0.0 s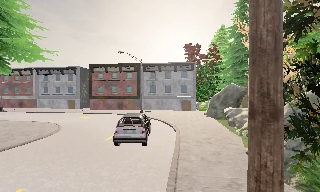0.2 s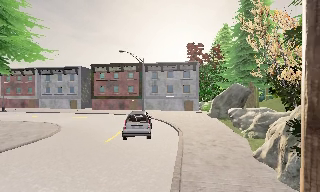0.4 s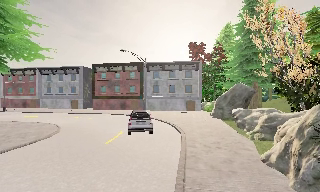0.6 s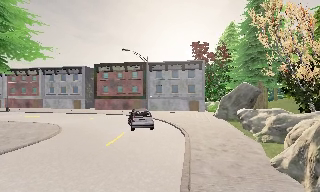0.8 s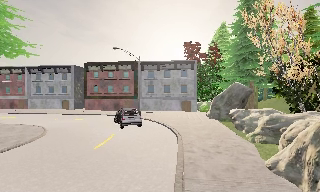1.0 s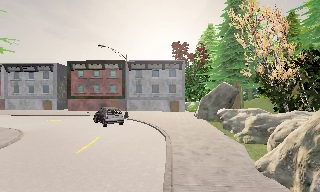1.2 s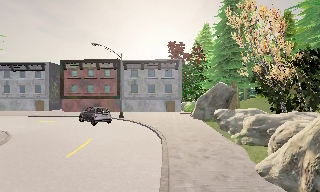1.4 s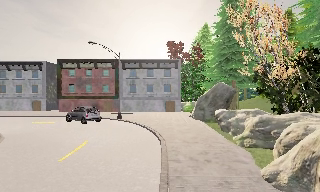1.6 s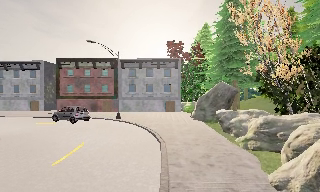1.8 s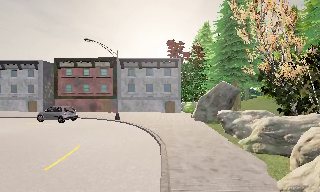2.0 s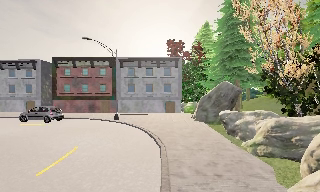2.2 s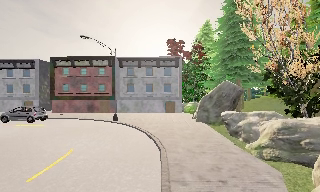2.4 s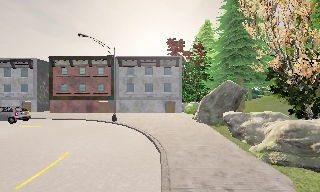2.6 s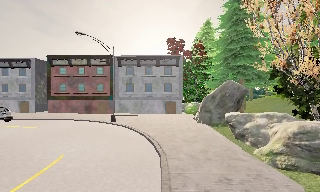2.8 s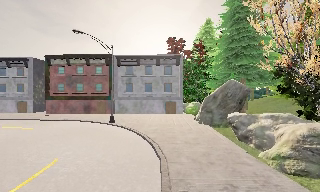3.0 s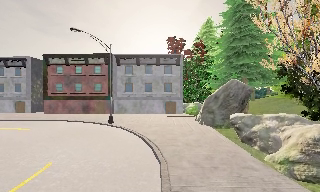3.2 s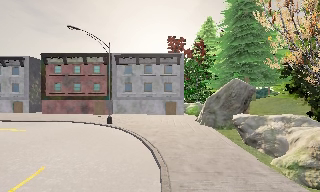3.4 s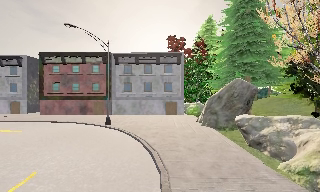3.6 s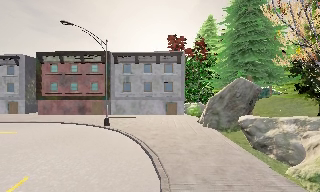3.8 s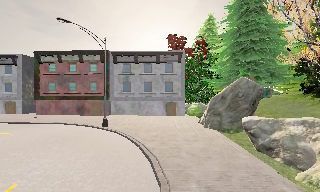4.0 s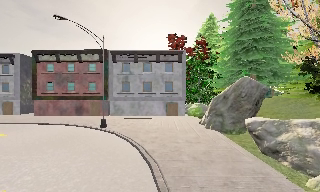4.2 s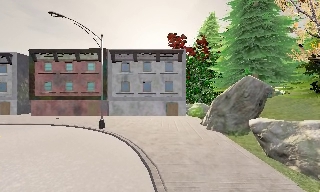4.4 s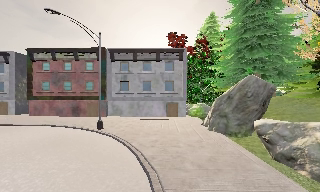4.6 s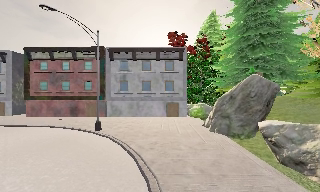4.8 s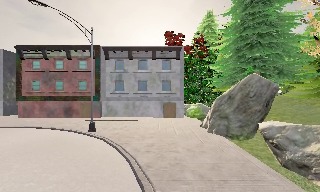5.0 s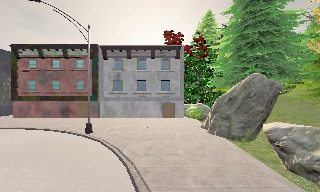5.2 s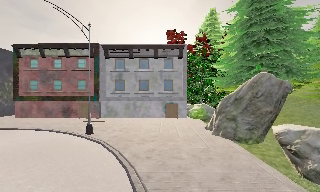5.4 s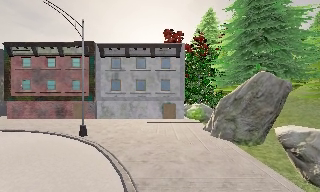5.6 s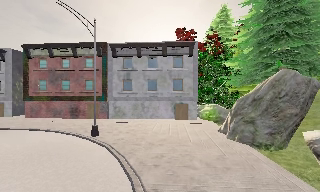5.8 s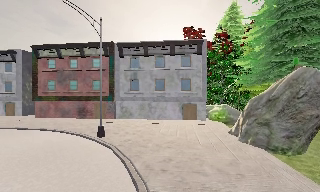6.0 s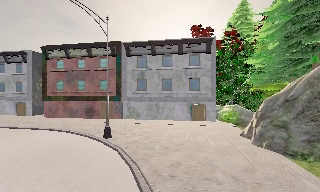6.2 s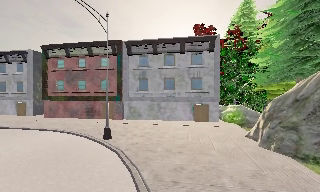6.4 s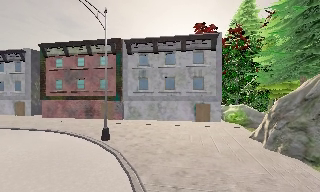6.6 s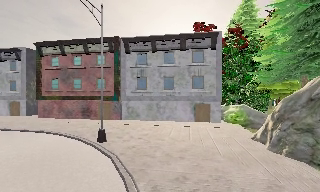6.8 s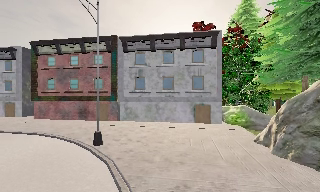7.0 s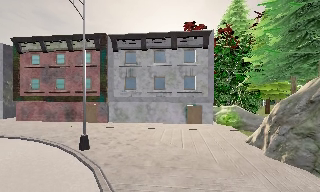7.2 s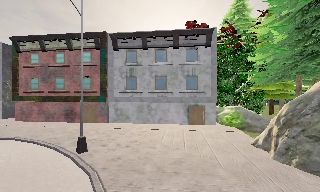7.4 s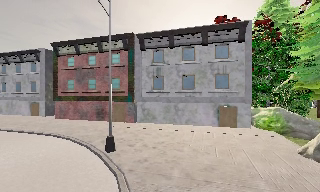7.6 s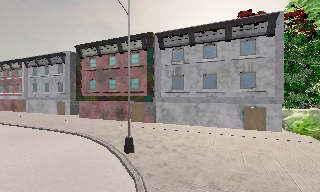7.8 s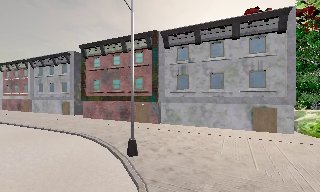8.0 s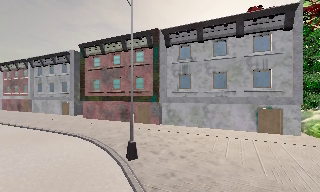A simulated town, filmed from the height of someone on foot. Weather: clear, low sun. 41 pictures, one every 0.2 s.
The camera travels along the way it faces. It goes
forward.
0.0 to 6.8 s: The camera travels forward, about 13 m, so what stands in front looms larger.
6.8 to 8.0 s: The camera pans to its left, which is counterclockwise from overhead, by about 15 degrees. It travels forward, about 2.5 m, so what stands in front looms larger.
The film runs forward here.
